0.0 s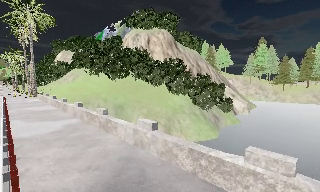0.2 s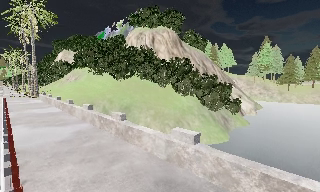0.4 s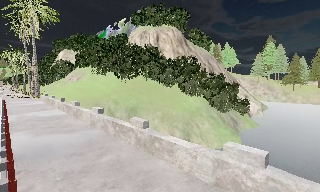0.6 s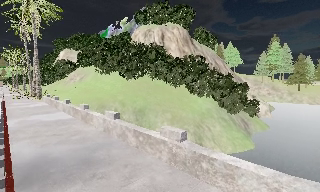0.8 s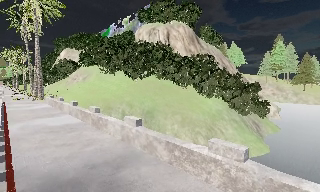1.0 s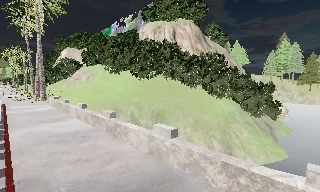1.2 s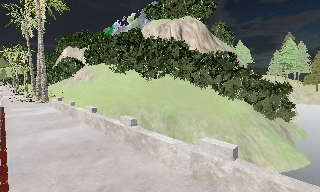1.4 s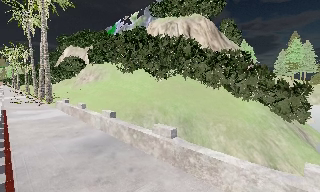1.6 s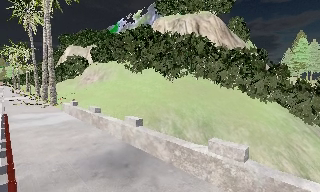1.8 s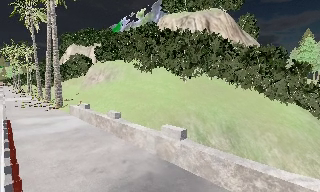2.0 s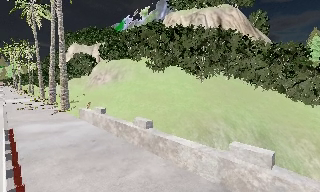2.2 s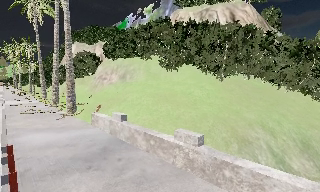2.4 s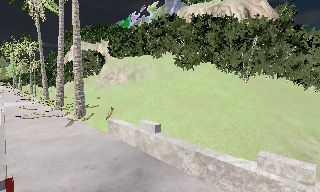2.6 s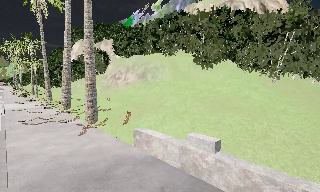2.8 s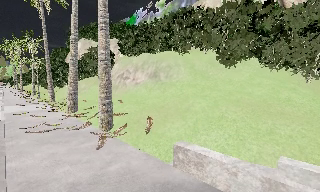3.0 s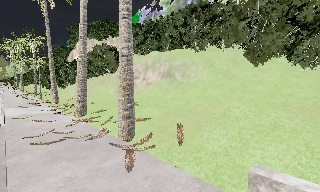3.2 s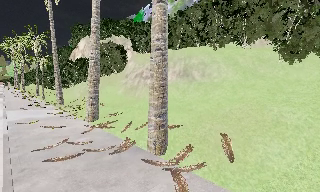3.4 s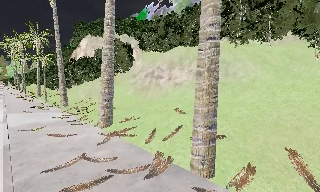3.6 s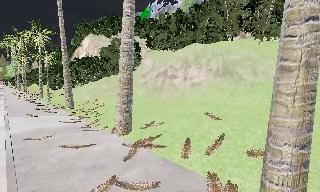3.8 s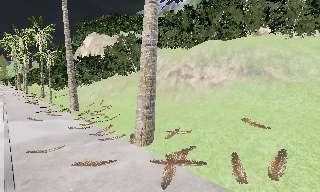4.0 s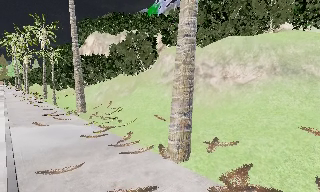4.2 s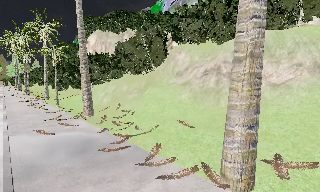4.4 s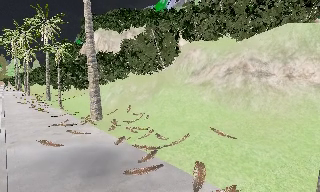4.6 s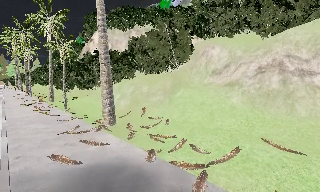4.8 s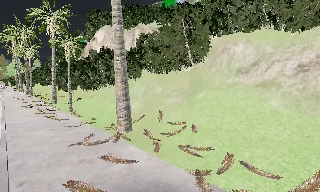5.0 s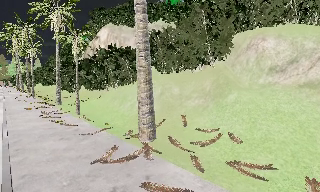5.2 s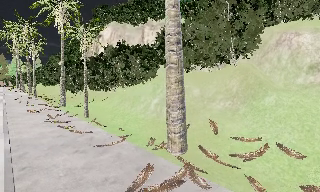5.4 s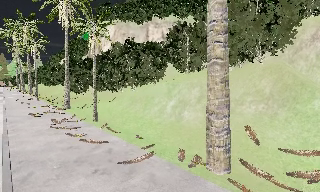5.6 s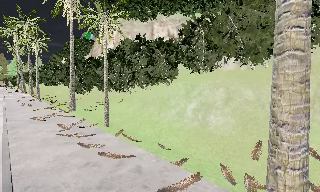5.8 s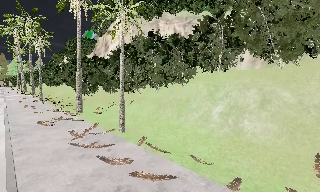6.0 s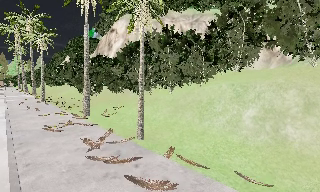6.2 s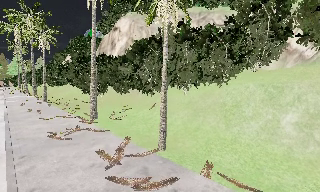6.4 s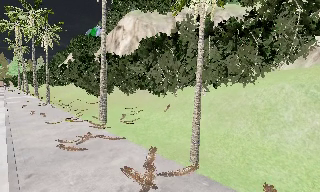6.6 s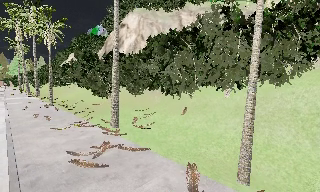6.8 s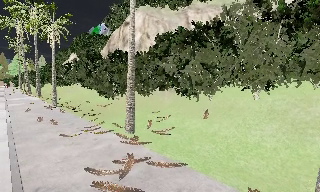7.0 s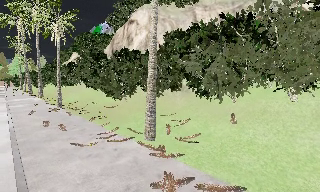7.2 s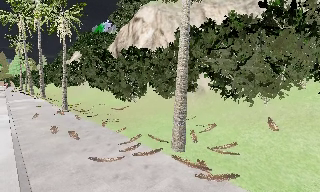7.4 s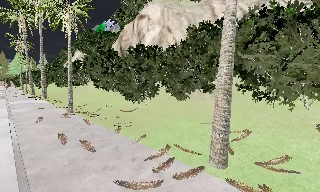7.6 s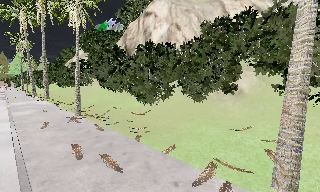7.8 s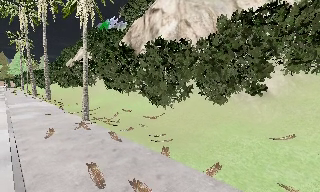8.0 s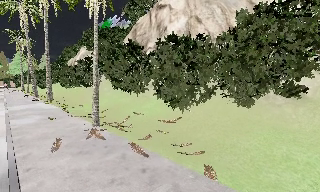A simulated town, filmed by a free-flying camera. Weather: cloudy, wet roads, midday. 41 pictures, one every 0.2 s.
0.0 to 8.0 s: The camera travels forward and to its left, about 80 m, so what stands in front looms larger.
The film runs forward here.
